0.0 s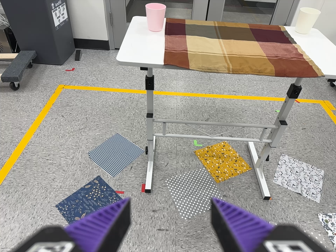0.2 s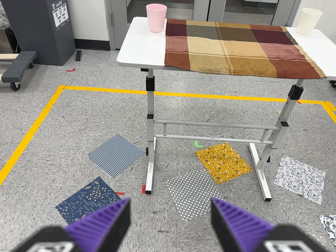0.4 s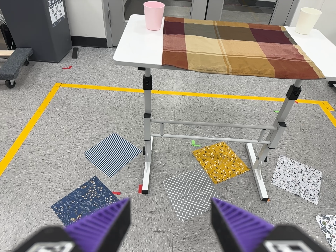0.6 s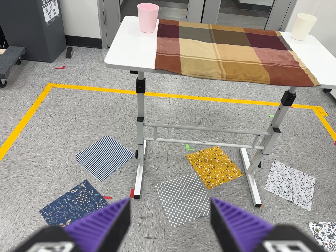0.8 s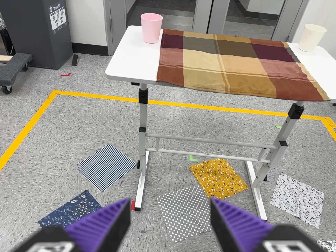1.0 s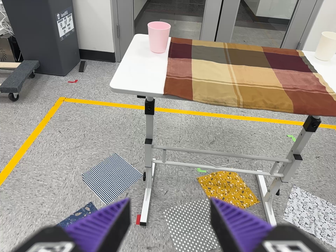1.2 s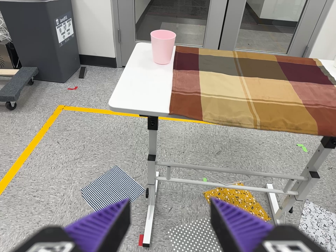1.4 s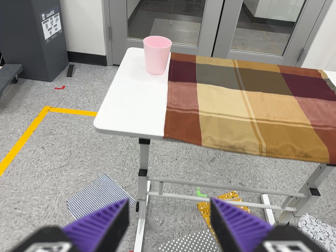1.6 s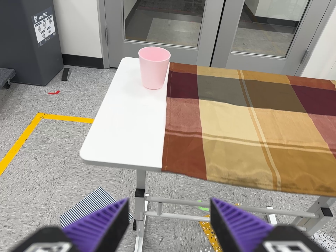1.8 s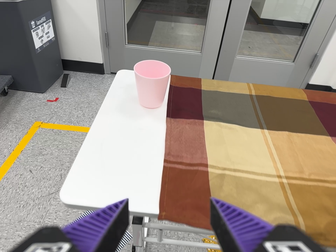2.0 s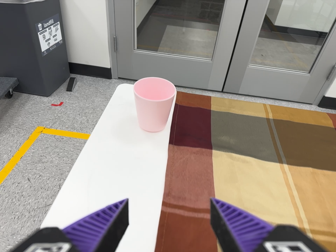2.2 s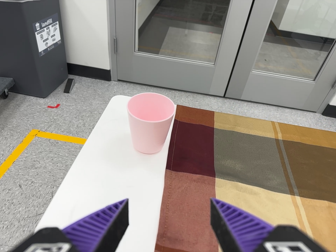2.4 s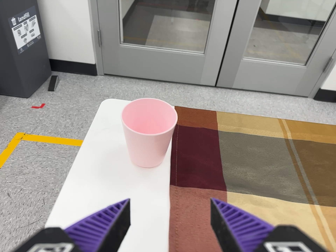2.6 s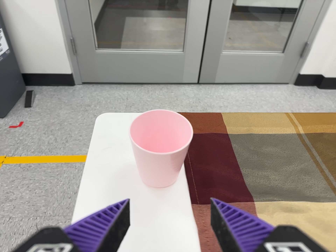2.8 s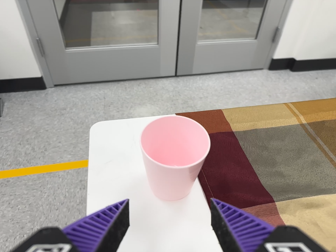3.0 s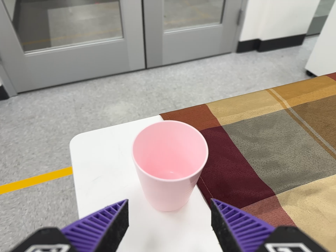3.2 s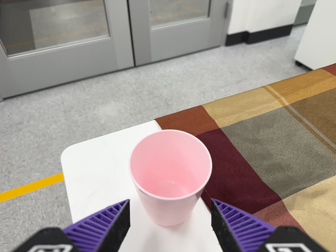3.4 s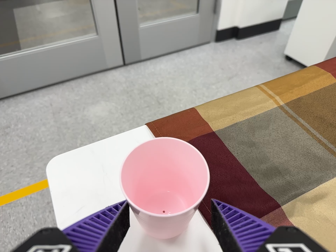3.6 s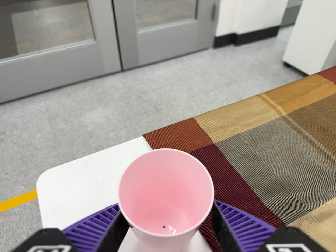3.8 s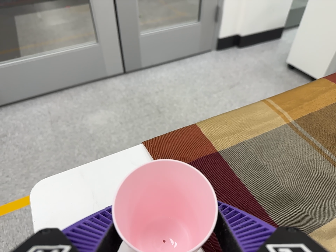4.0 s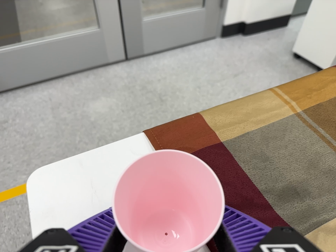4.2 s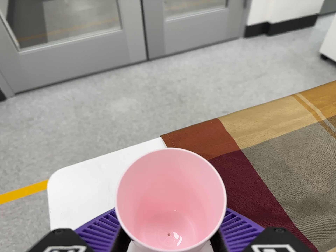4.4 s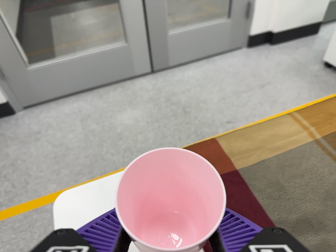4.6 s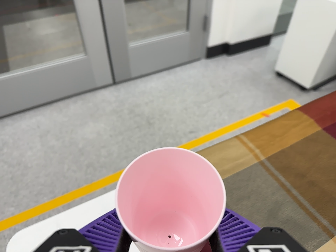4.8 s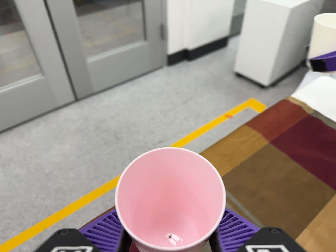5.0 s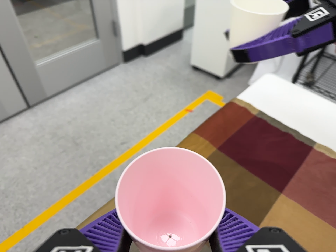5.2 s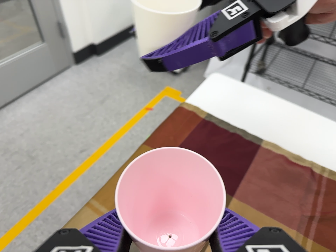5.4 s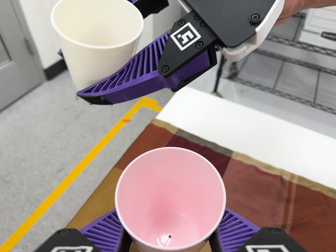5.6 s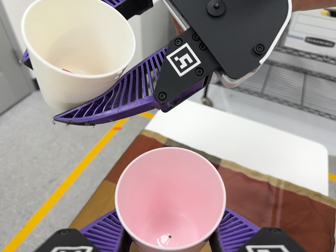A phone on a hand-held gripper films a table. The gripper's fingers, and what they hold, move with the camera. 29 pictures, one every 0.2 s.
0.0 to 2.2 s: The camera travels forward and toward the top of its view, about 70 cm, so what stands in front looms larger.
2.2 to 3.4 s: The camera pans to its right by about 20 degrees. It travels forward, to its left and toward the top of its view, about 24 cm, so what stands in front looms larger. Its aim tips toward the bottom of its view by about 10 degrees. It rolls about its line of sight by about 30 degrees, and the scene rotates counterclockwise.
3.4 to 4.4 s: The camera shifts only a little, or ends up much as it began.
4.4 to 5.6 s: The camera swings to its right by about 35 degrees, and the scene slides to the left. It travels toward the top of its view and to its right, about 24 cm, so close, fixed things drift downward. It rolls about its line of sight by about 30 degrees, and the scene rotates counterclockwise.
The film runs forward here.
